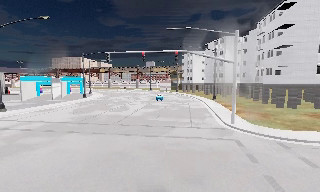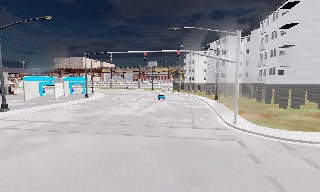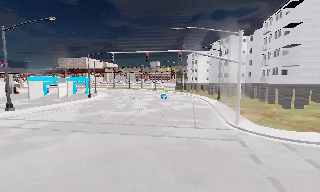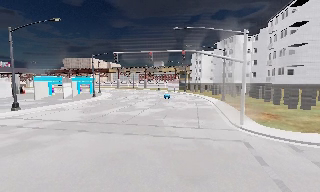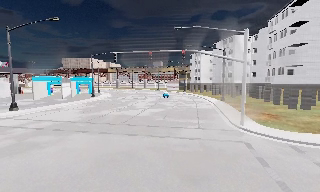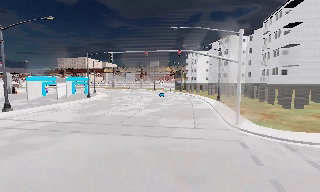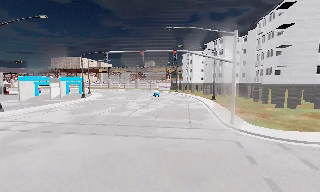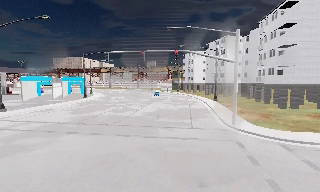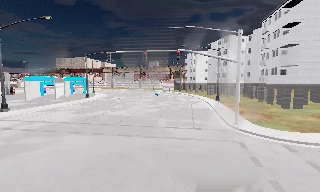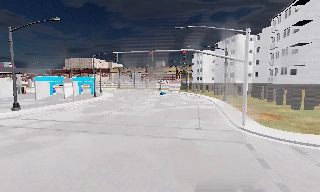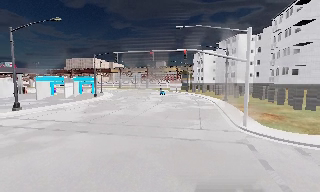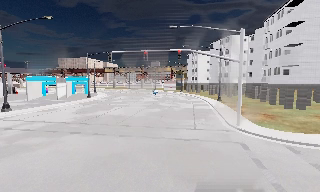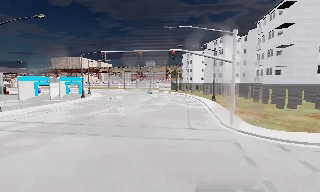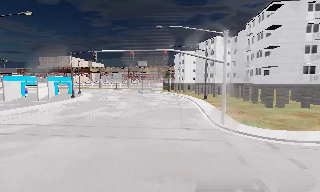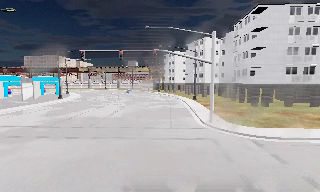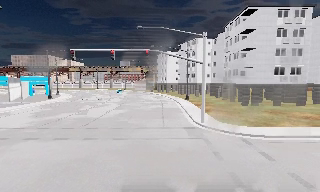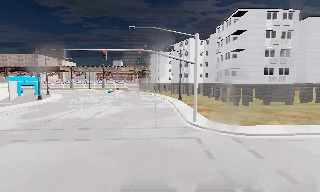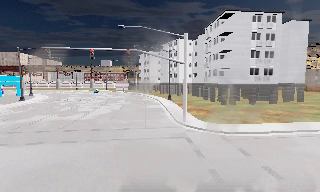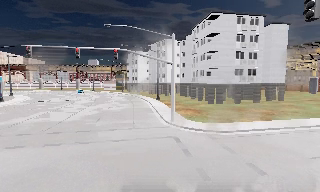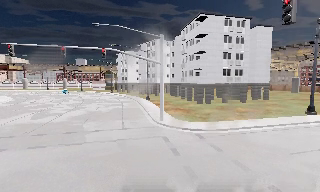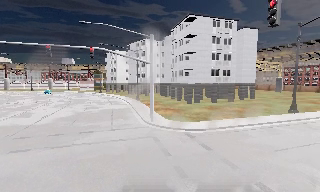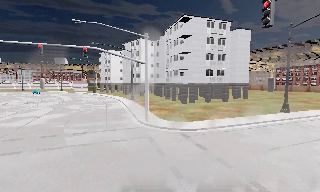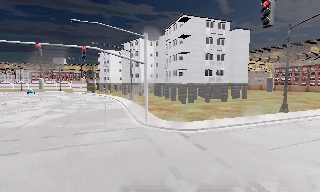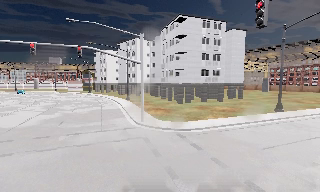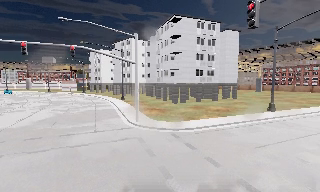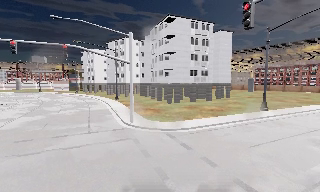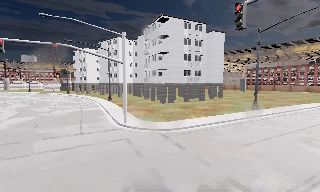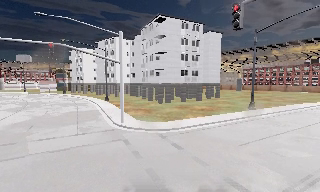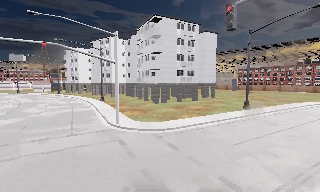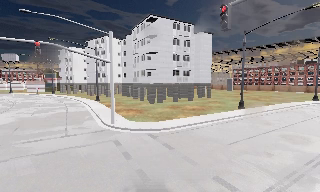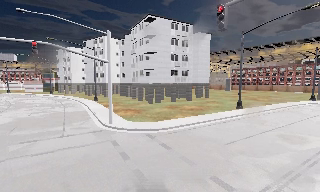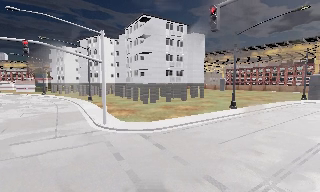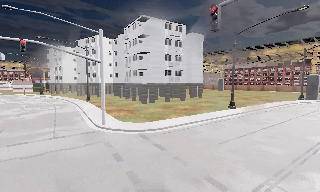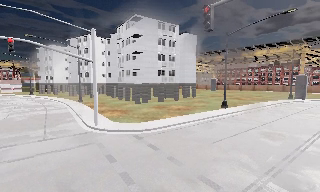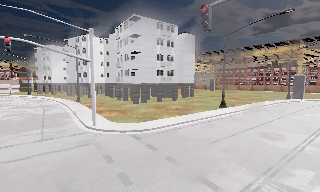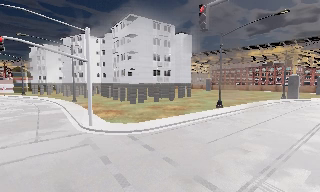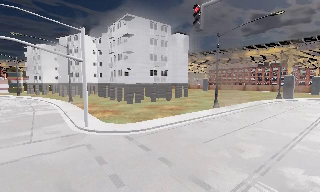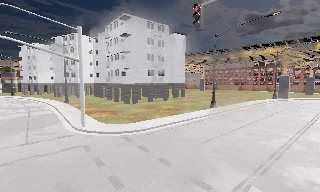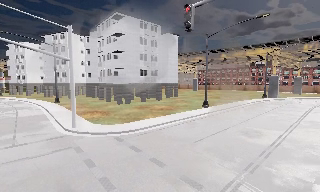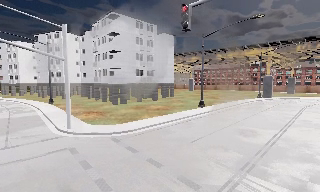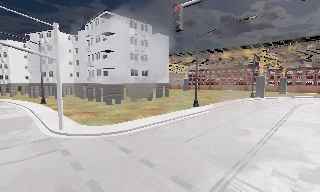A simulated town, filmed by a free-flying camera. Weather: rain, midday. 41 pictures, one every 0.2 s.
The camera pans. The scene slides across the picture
to the left.
The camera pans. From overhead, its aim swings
clockwise.
0.0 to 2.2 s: The camera shifts only a little, or ends up much as it began.
2.2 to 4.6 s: The camera swings to its right by about 30 degrees, and the scene slides to the left.
4.6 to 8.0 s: The camera pans to its right, which is clockwise from overhead, by about 25 degrees. It travels forward, about 0.5 m, so what stands in front looms larger.
The film runs forward here.
